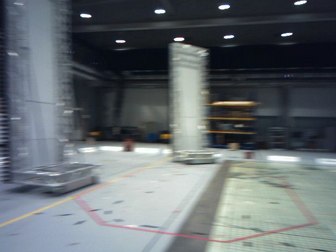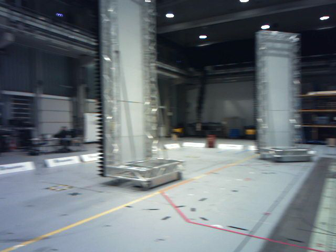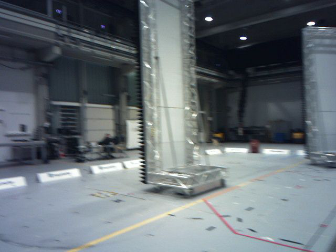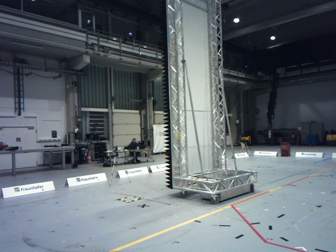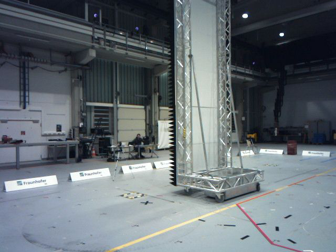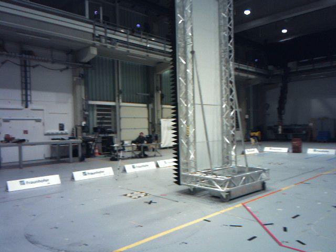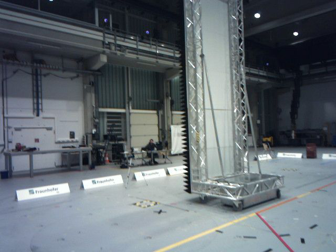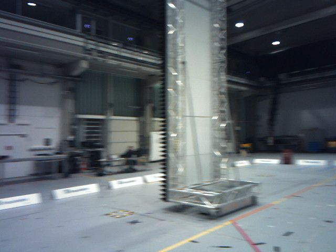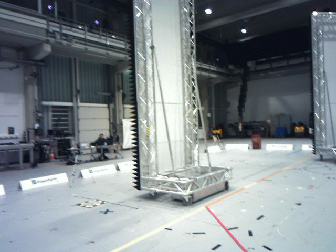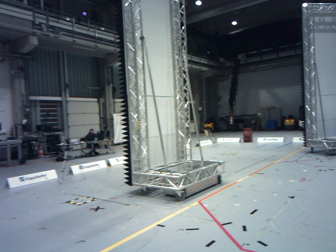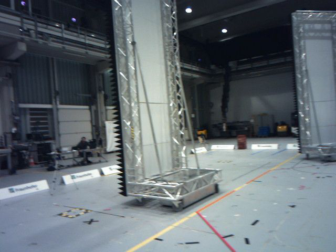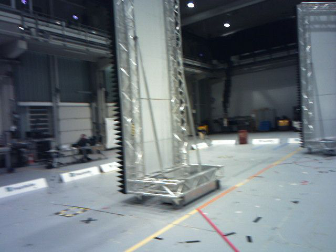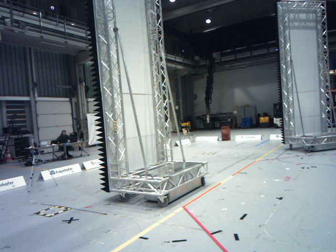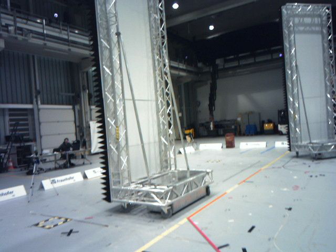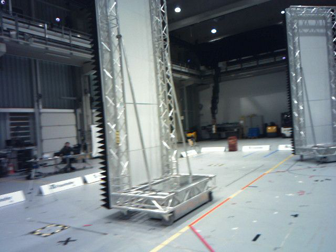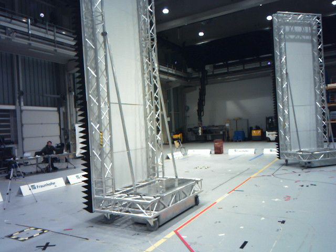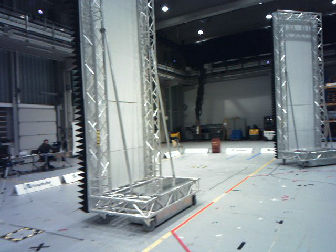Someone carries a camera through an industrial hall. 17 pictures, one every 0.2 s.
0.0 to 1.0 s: The camera swings to its left by about 35 degrees, and the scene slides to the right. It travels forward, about 0.8 m.
1.0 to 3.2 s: The camera pans to its right, which is clockwise from overhead, by about 15 degrees. It travels forward, about 1.8 m, so what stands in front looms larger.
The film runs forward here.
